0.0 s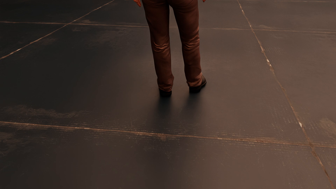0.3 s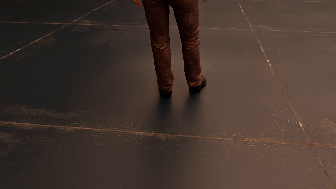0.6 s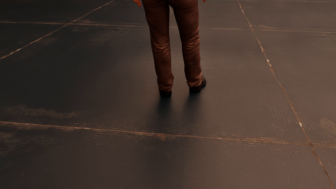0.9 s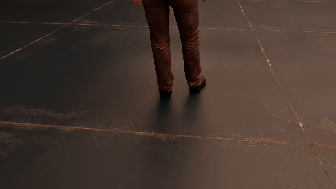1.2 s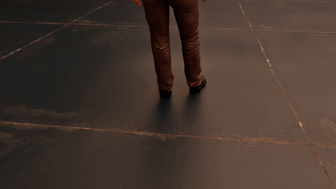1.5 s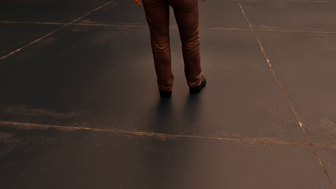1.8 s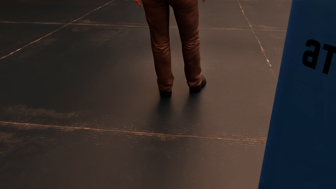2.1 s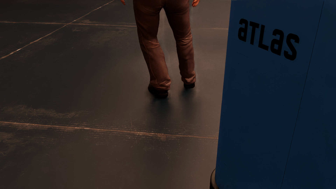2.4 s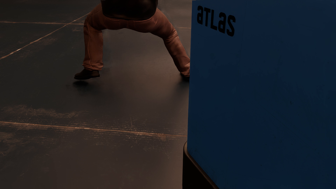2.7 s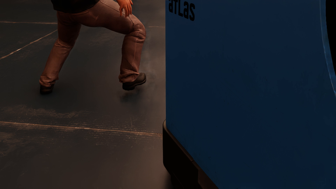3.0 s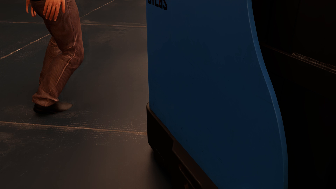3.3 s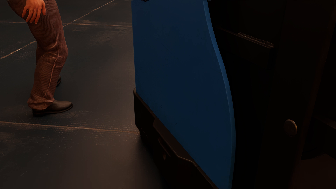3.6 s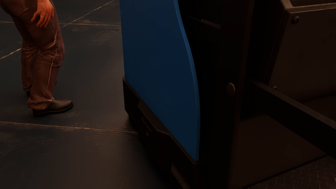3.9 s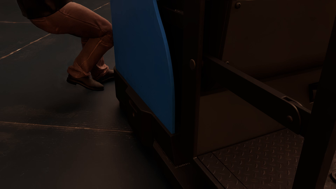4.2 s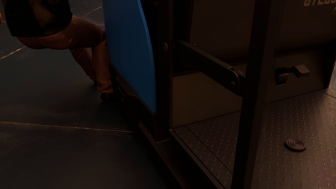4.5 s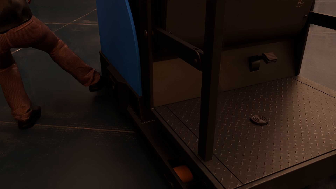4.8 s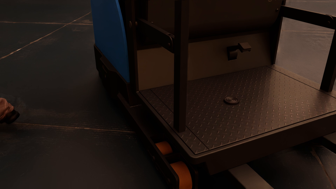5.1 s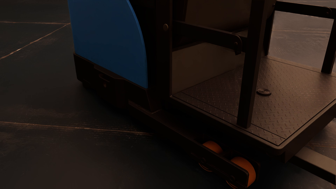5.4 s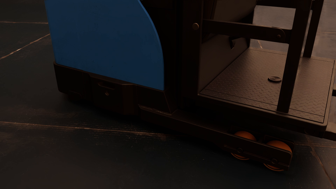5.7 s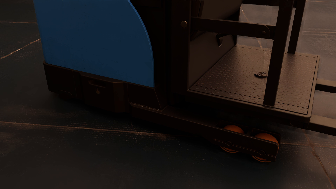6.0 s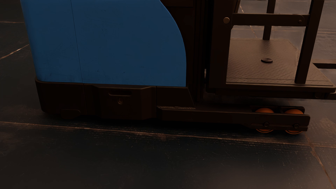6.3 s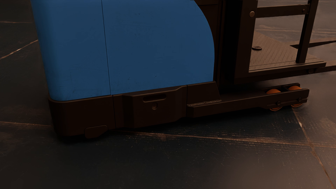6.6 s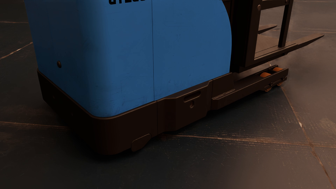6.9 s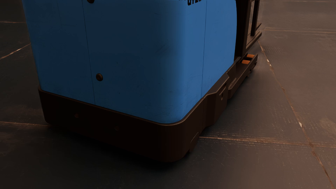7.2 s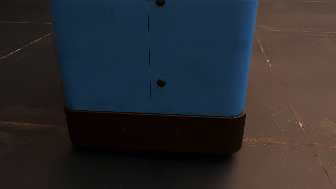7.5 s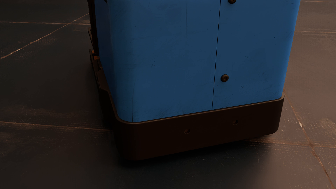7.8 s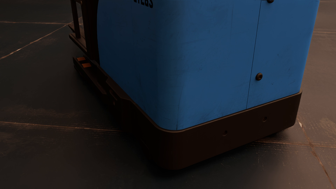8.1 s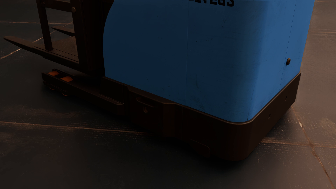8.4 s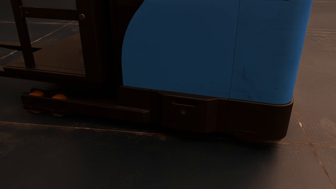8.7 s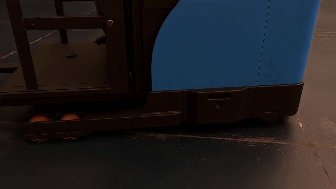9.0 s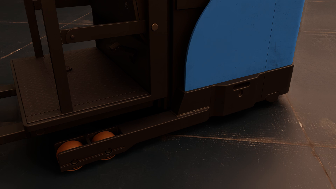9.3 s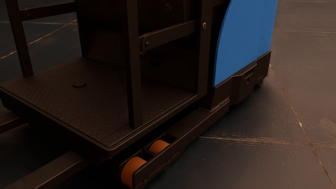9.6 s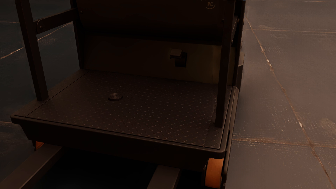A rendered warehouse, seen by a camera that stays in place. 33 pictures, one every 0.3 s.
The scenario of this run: Near miss between a forklift and a person.
